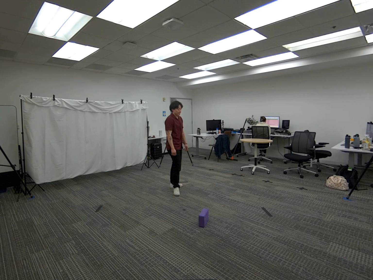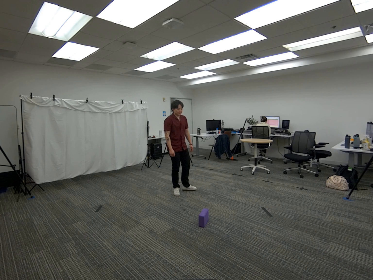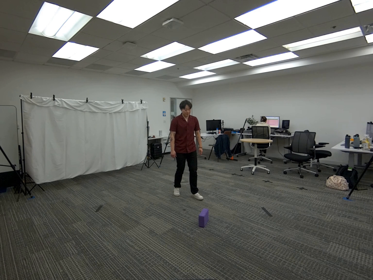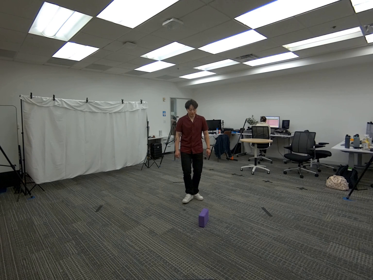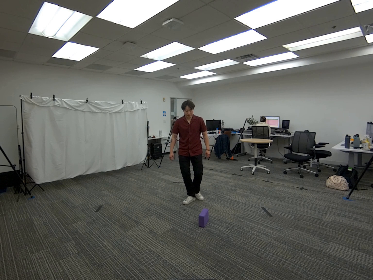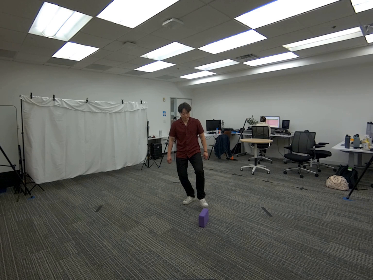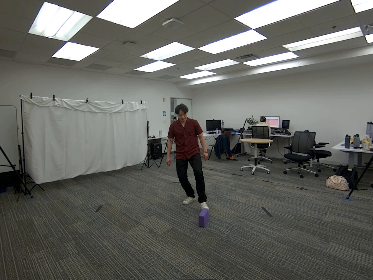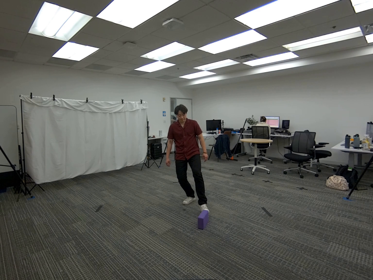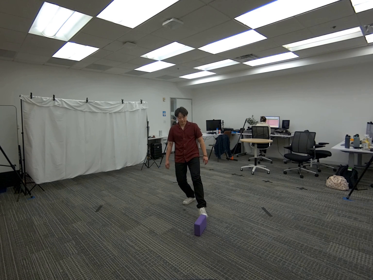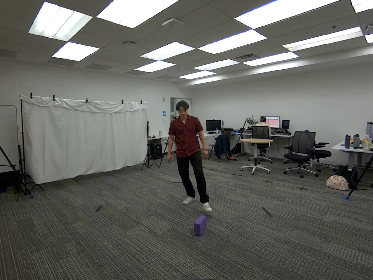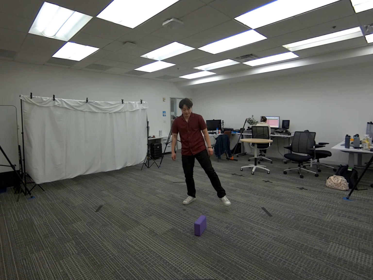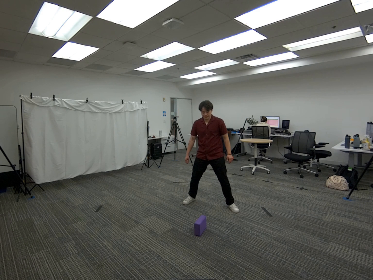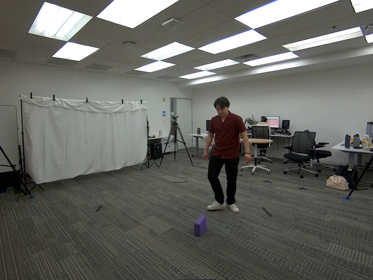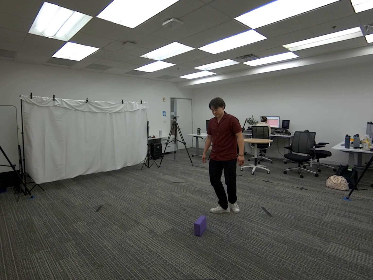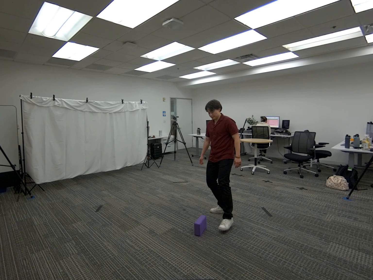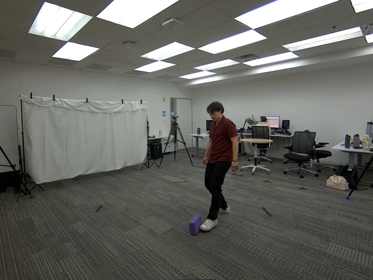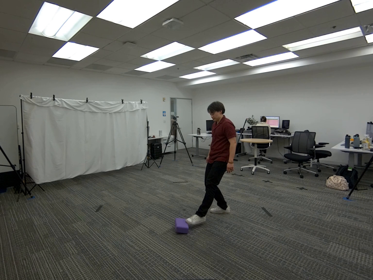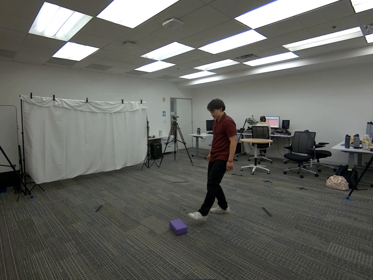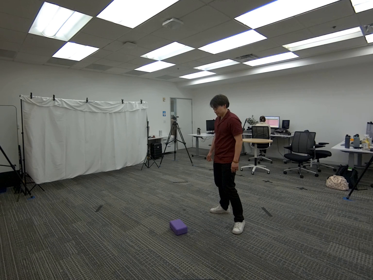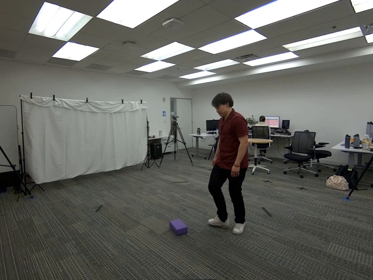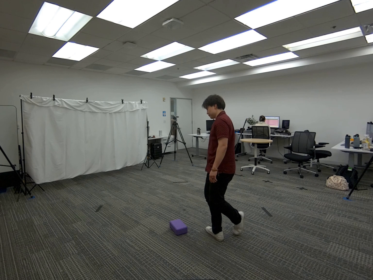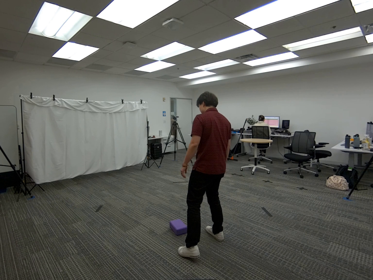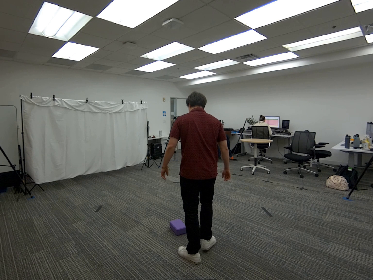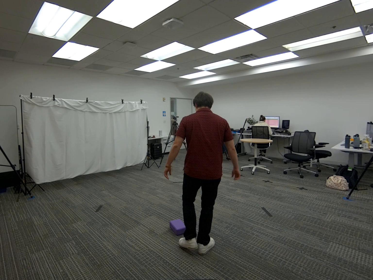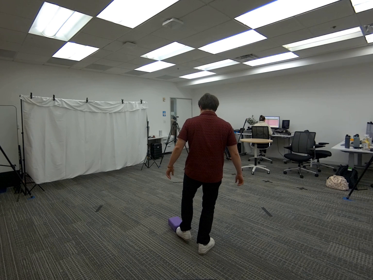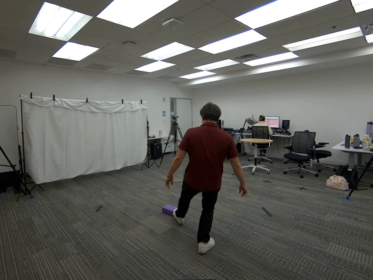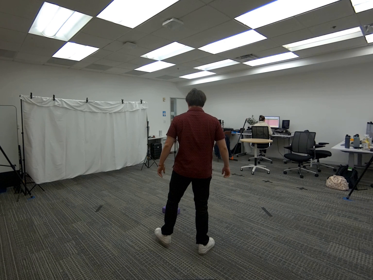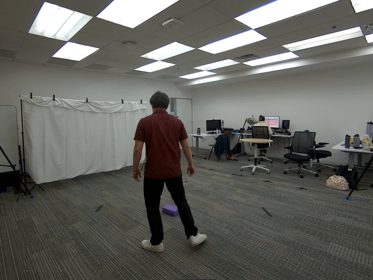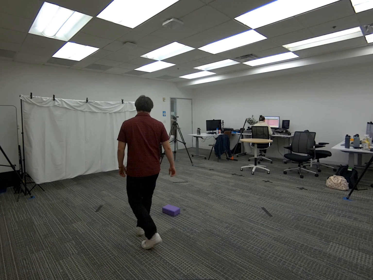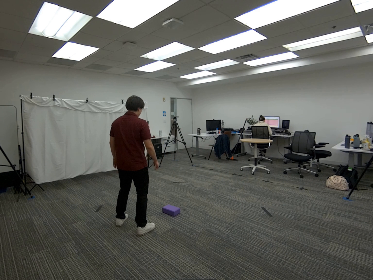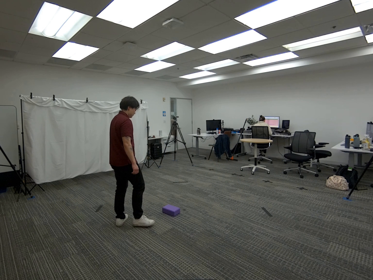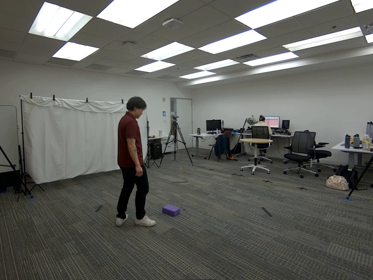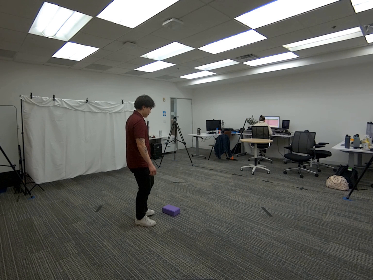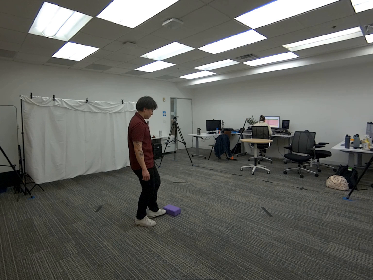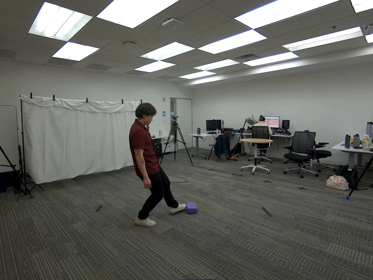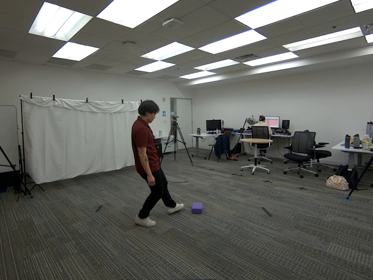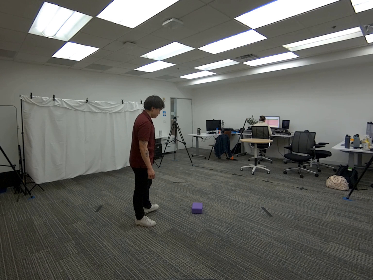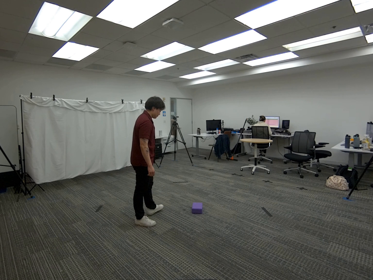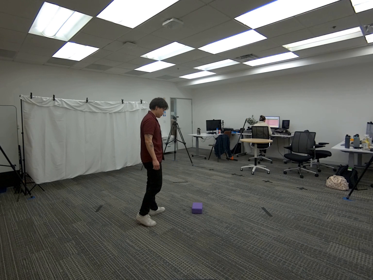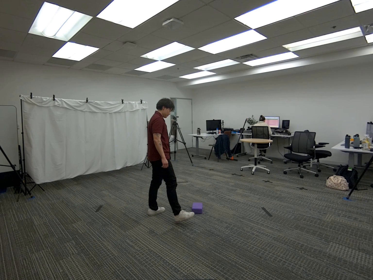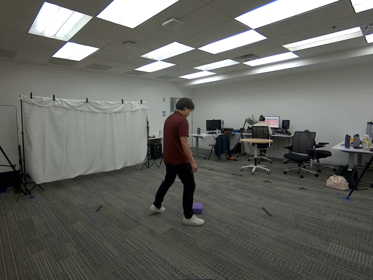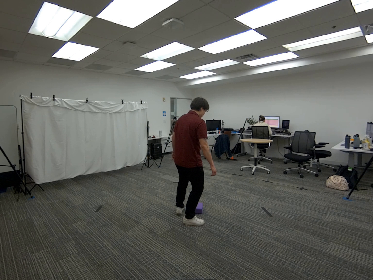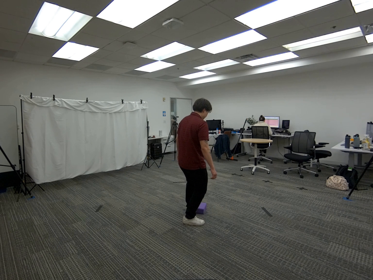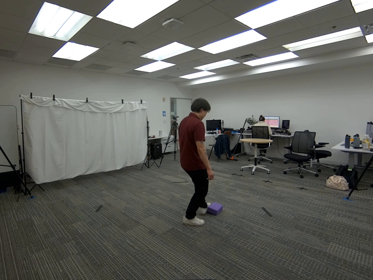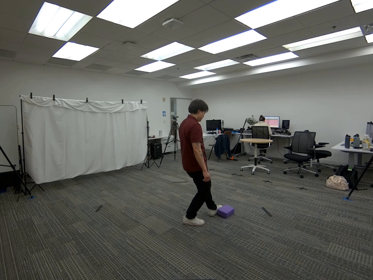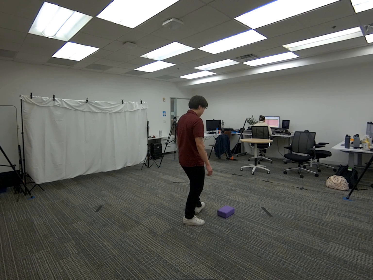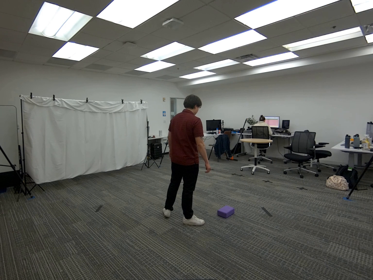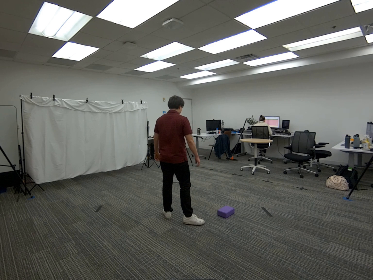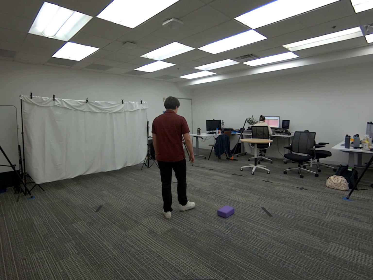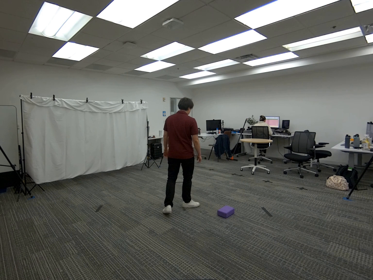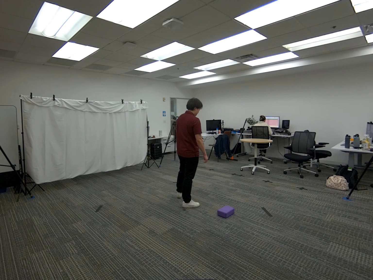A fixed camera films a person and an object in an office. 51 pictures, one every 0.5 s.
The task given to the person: Walk over to the yoga block on the floor and using your left foot push the yoga block within the bounding area.
